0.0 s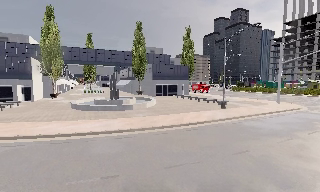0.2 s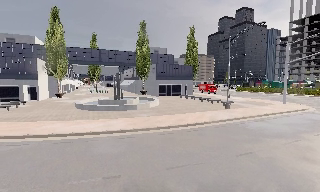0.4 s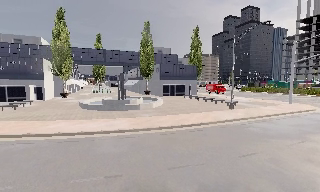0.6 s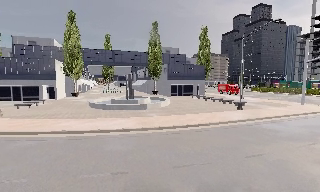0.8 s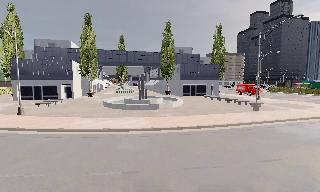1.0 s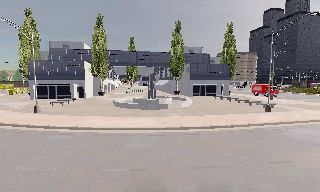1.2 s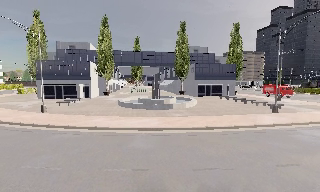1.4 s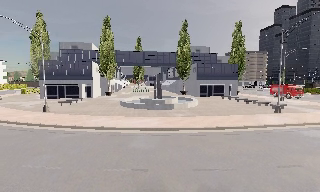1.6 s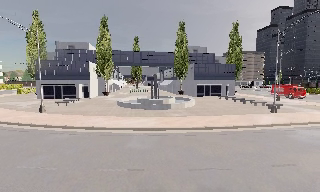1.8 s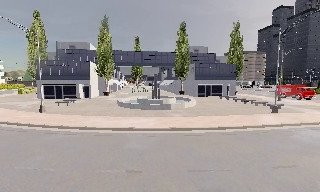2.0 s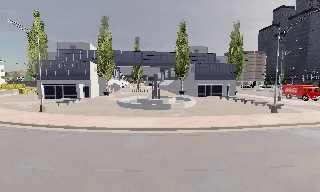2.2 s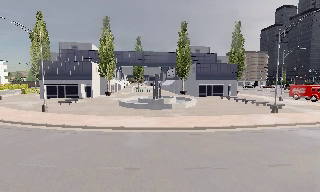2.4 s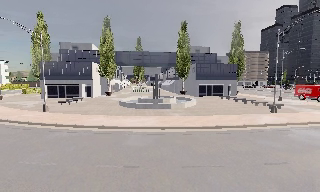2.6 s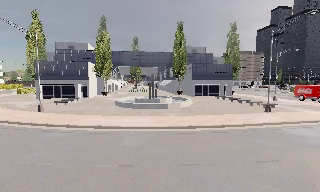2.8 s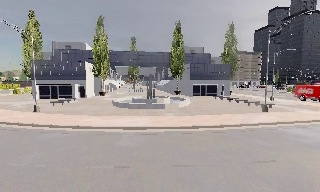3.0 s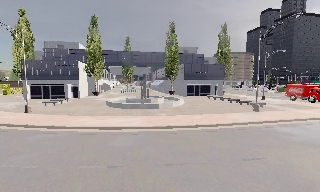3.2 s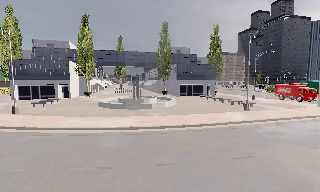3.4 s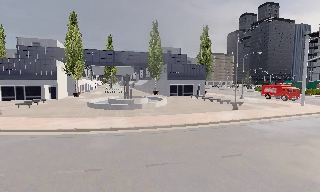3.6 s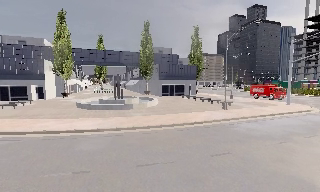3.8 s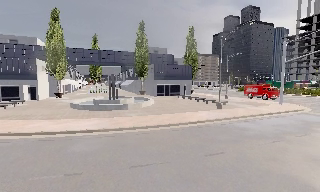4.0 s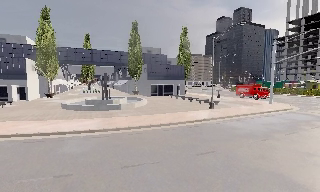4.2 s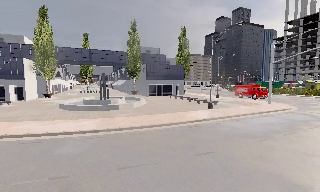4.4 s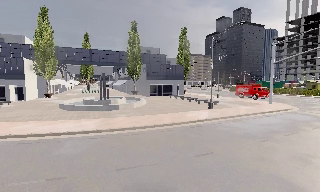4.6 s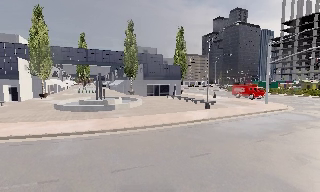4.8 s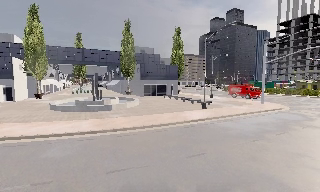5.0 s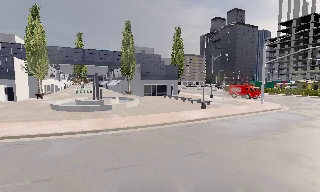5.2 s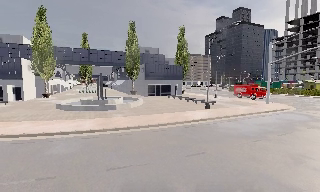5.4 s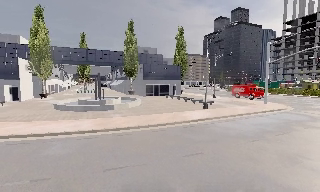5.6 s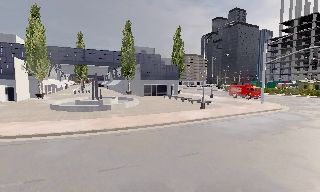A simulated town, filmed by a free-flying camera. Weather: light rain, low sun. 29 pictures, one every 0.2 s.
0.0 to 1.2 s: The scene slides to the right, as the camera pans about 15 degrees to its left.
1.2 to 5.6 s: The scene slides to the left, as the camera pans about 15 degrees to its right. It travels to its right, about 1.5 m, so close, fixed things drift to the left.
The film runs forward here.
